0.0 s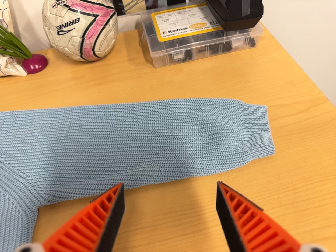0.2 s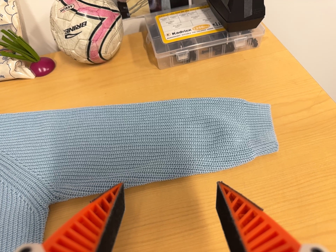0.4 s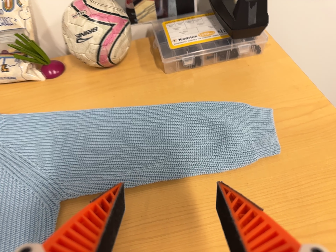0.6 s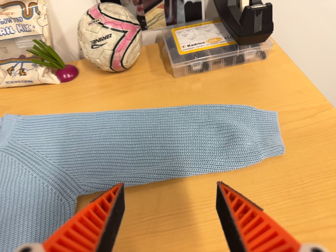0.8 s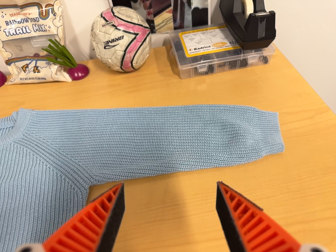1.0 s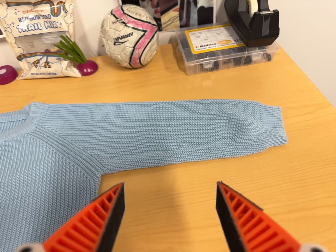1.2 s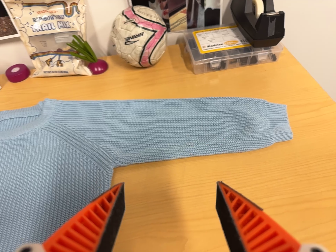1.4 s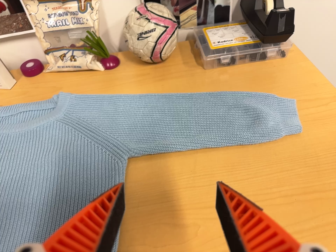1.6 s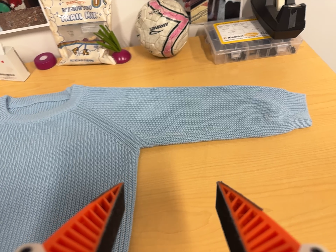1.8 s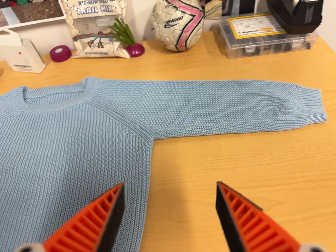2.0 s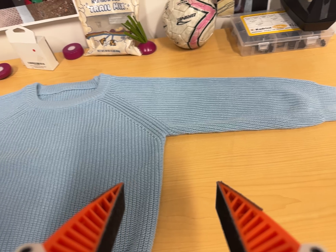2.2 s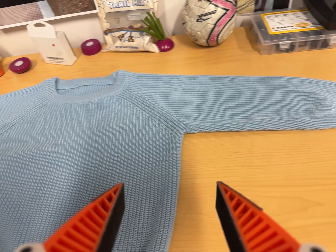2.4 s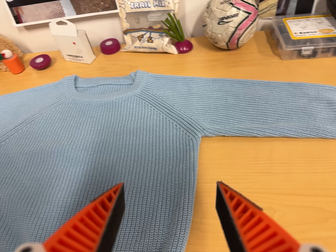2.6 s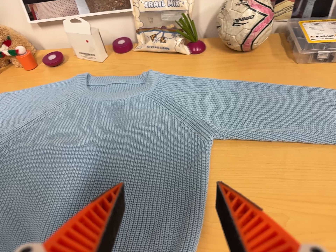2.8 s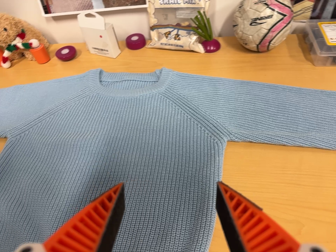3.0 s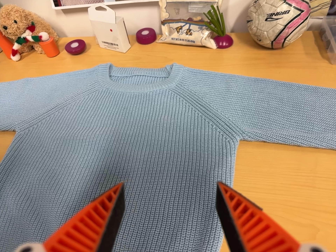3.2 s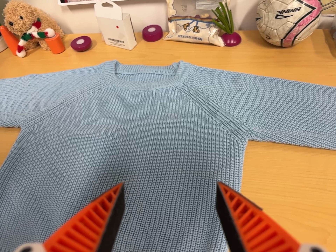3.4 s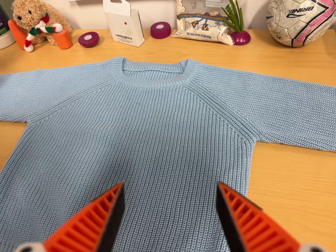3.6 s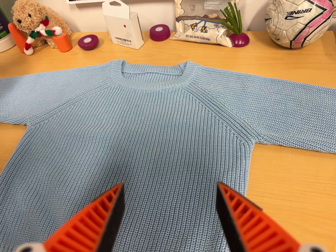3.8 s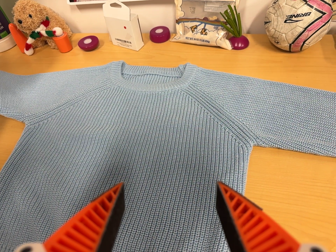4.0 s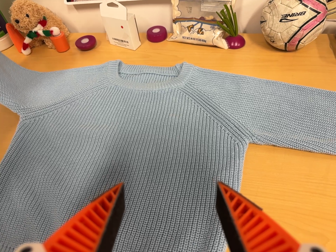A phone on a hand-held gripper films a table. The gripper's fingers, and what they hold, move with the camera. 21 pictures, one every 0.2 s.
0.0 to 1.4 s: The camera travels backward, to its left and toward the bottom of its view, about 16 cm, so what stands in front gets smaller.
1.4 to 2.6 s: The scene slides to the right, as the camera pans about 10 degrees to its left. It travels to its left, about 8 cm, so close, fixed things drift to the right. It rolls about its line of sight by about 10 degrees, and the scene rotates clockwise.
2.6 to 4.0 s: The camera shifts only a little, or ends up much as it began.
The film runs forward here.
